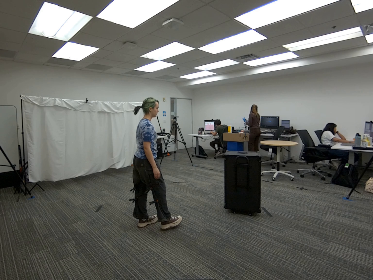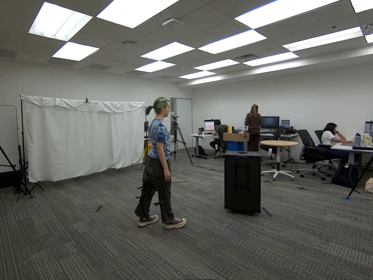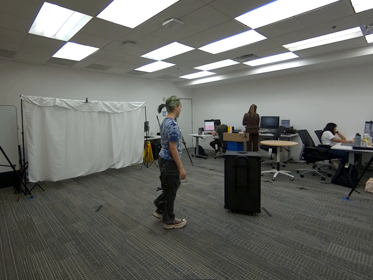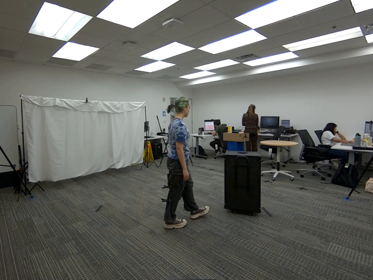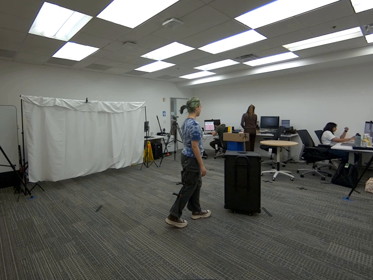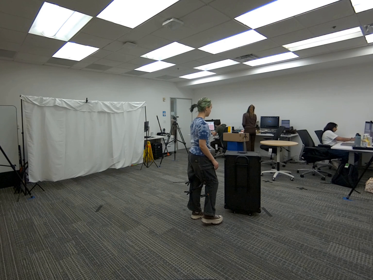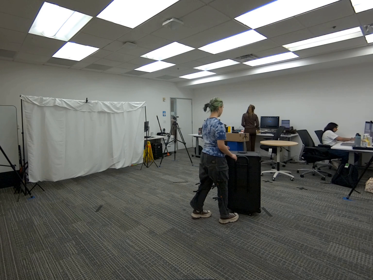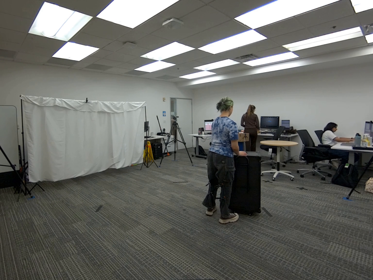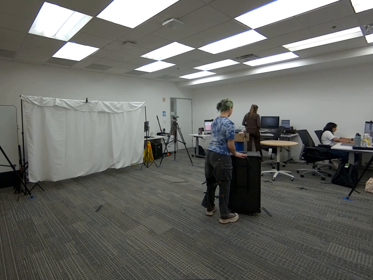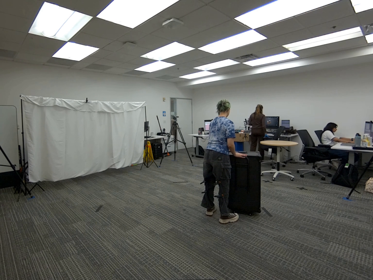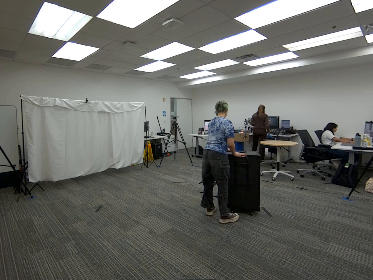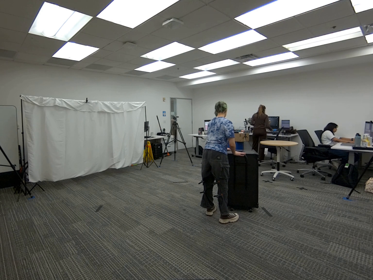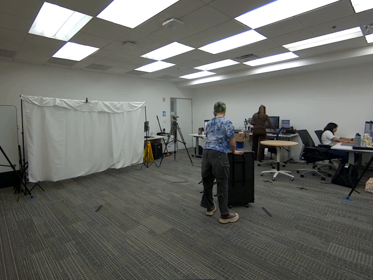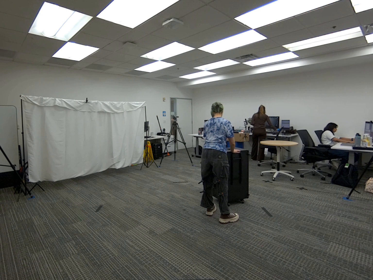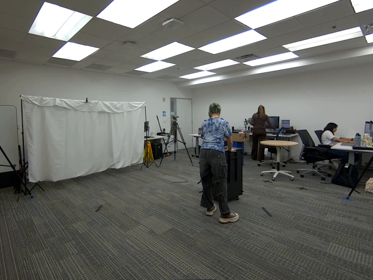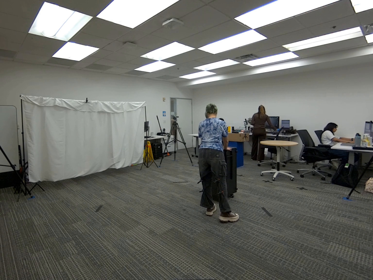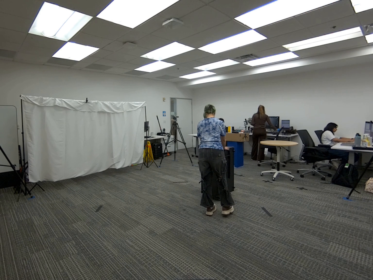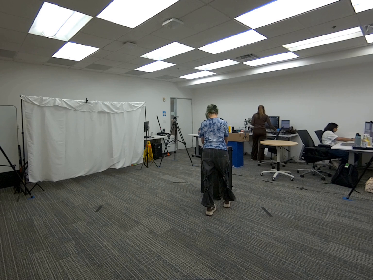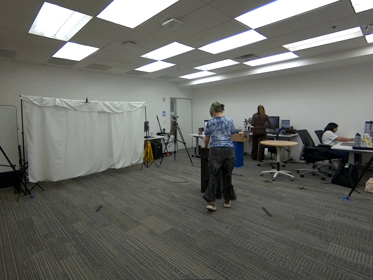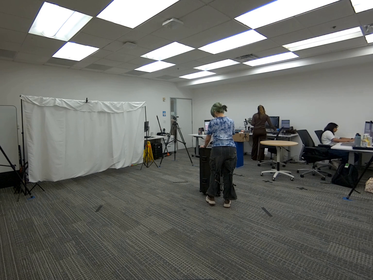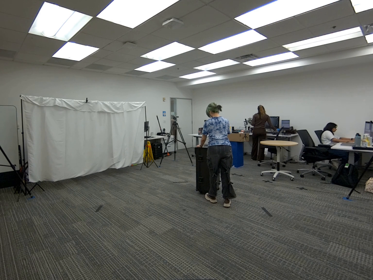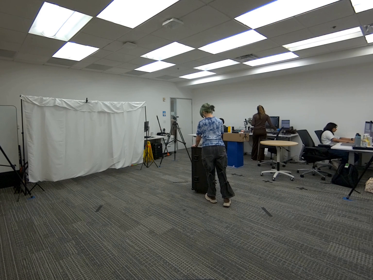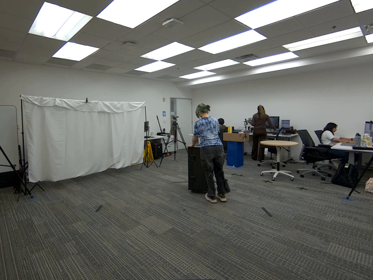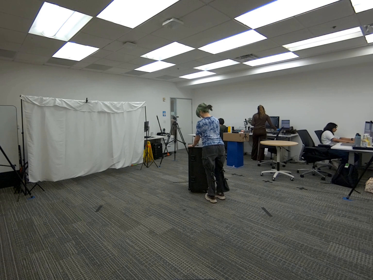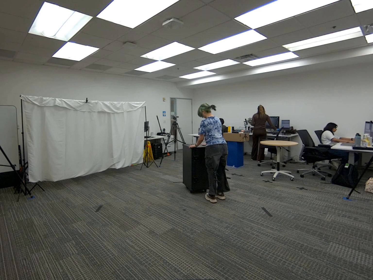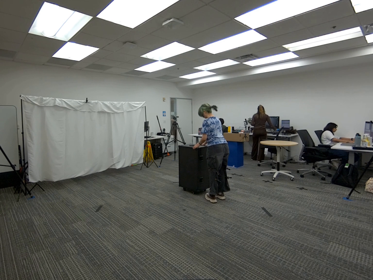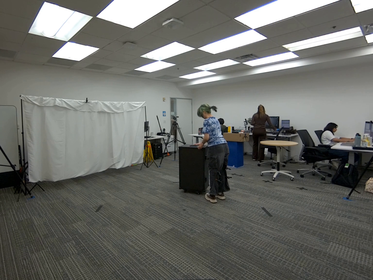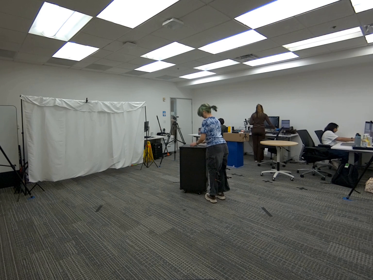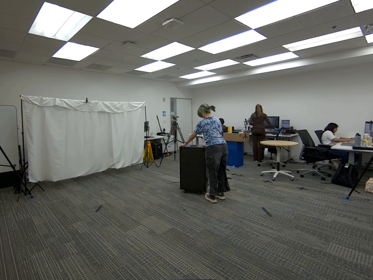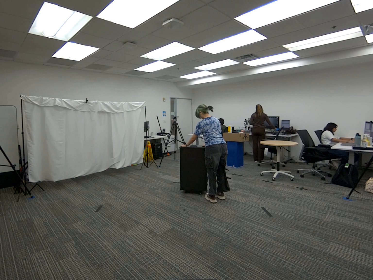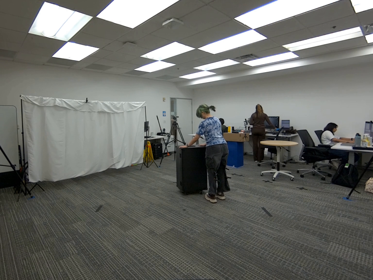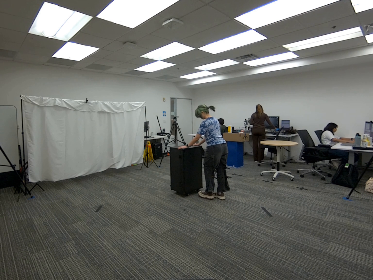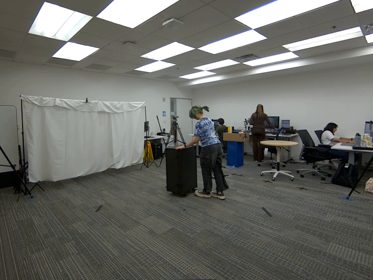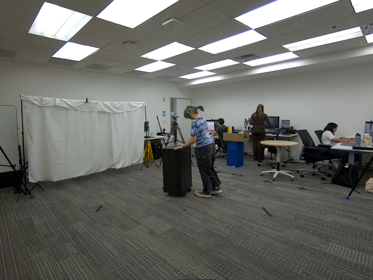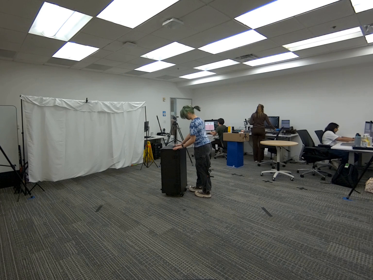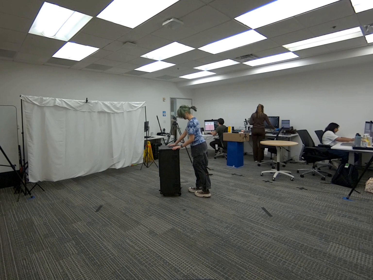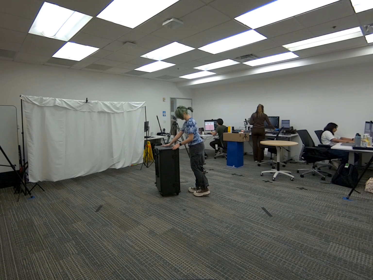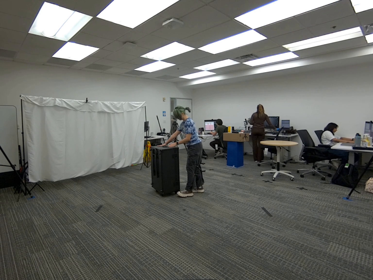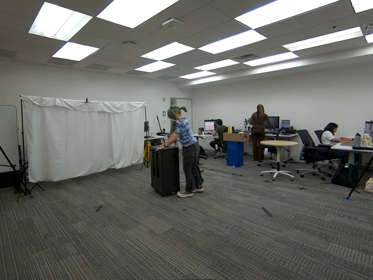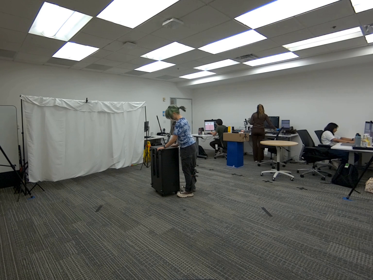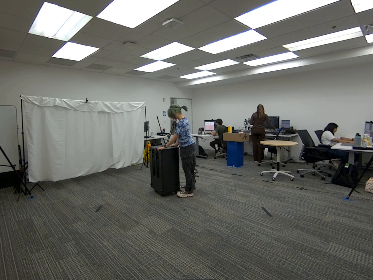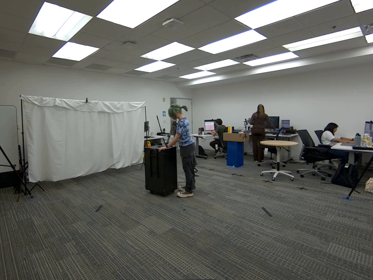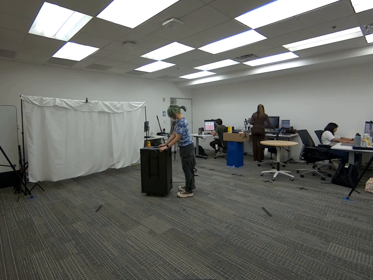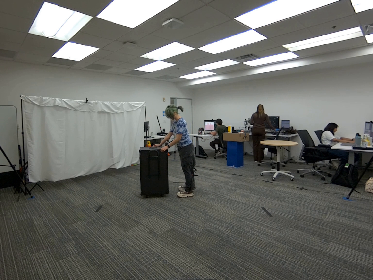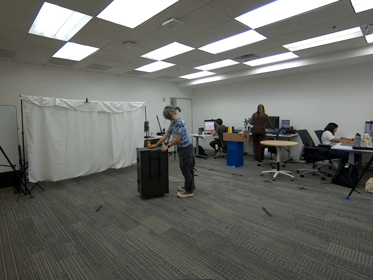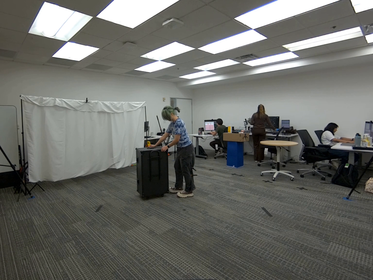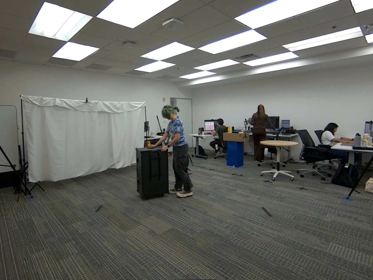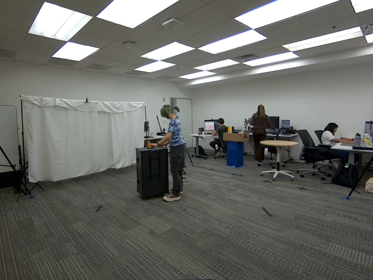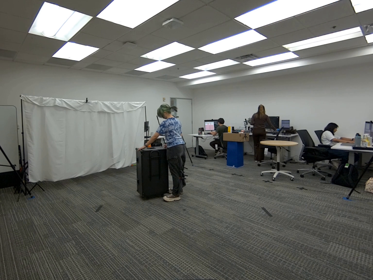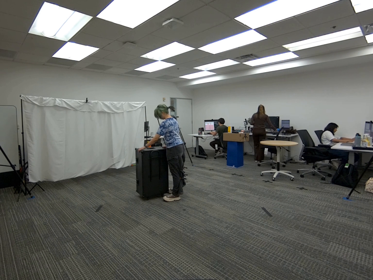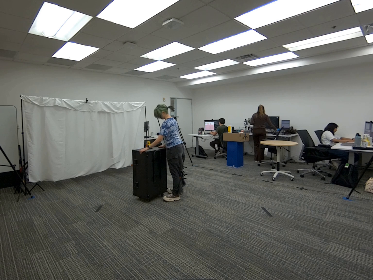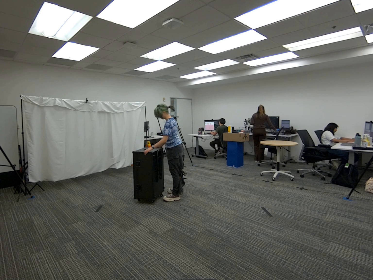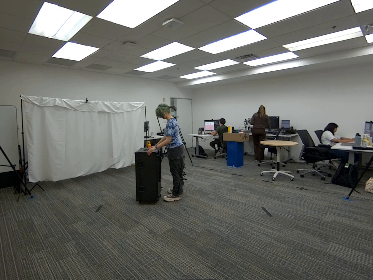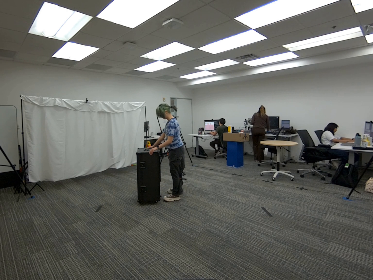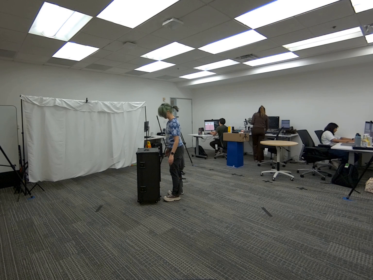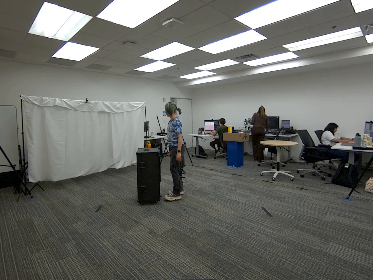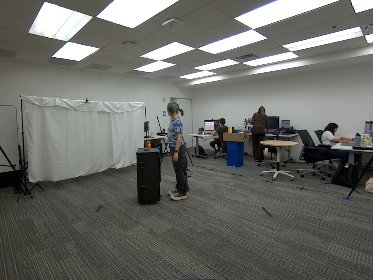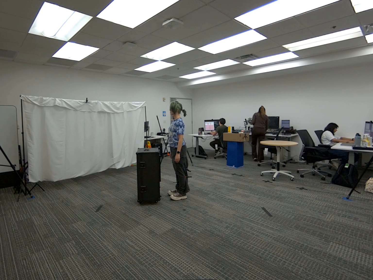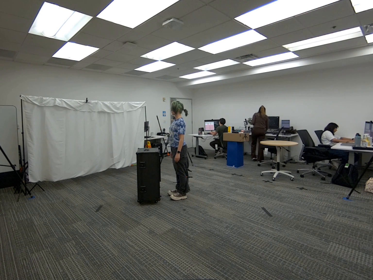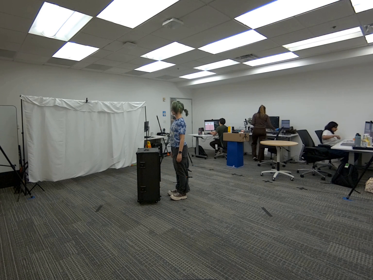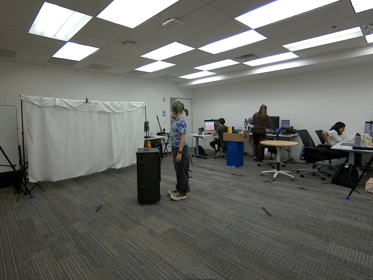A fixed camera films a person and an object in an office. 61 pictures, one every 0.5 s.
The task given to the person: Walk over to the big black box and rotate the box around the bounding area.
